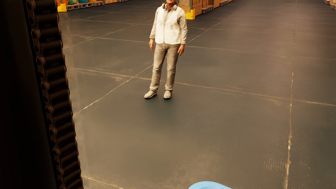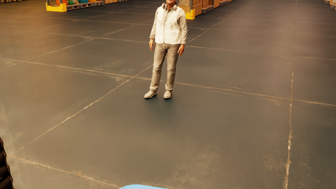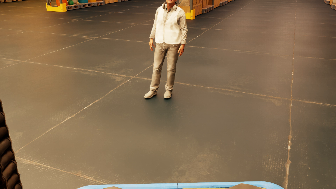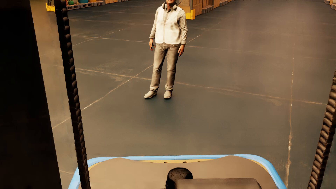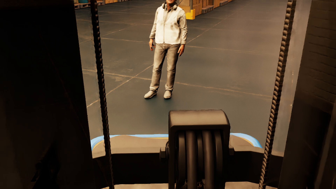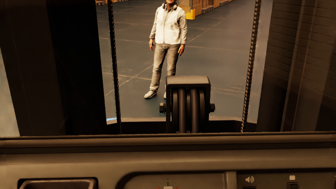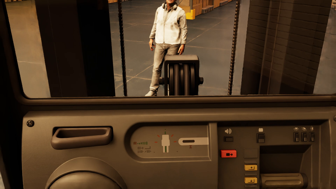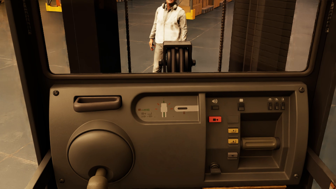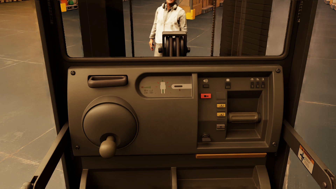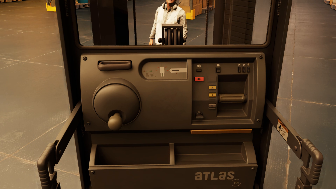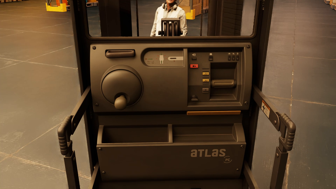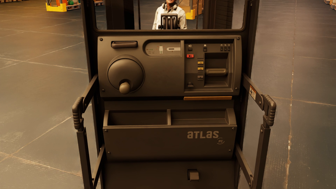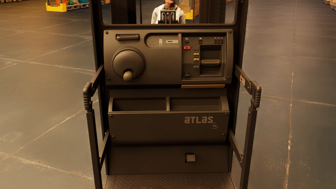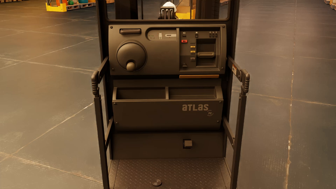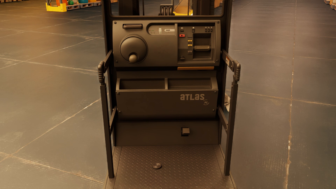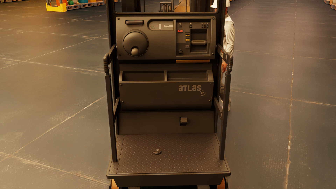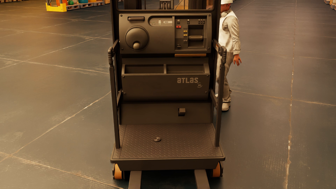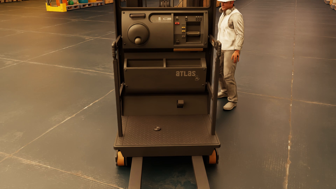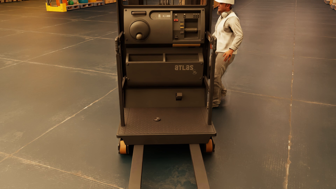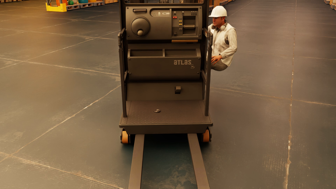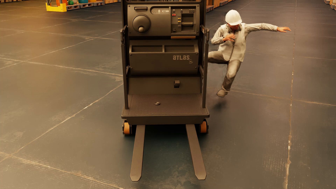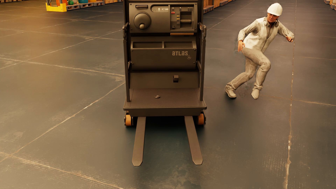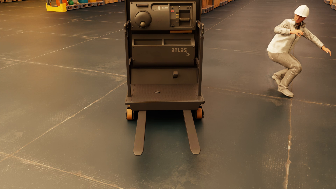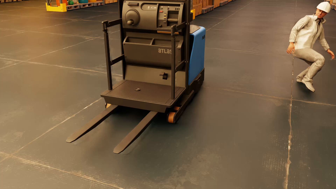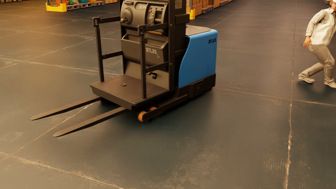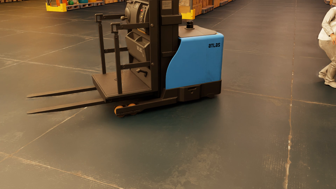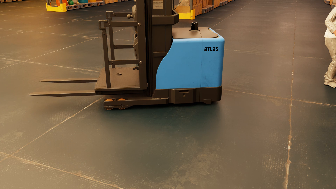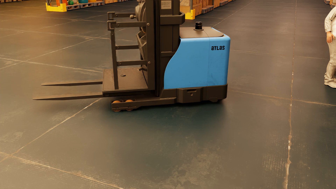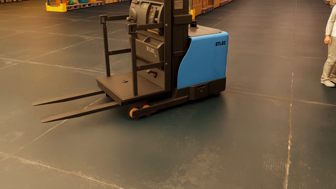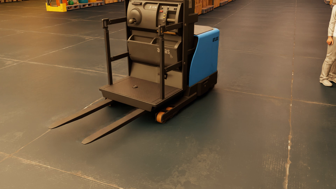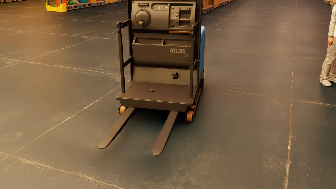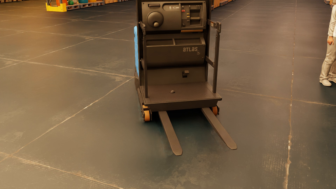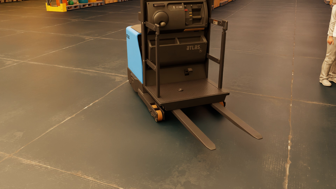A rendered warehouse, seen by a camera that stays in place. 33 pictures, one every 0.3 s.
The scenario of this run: Near miss between a forklift and a person.
